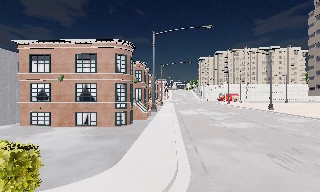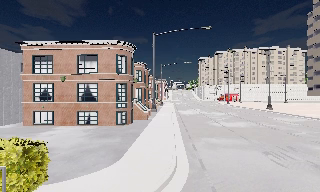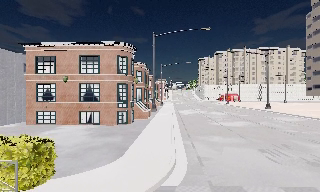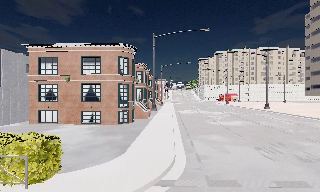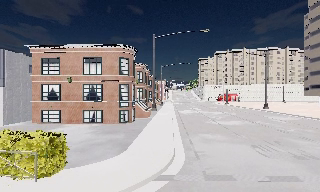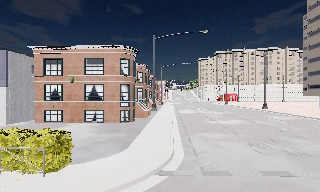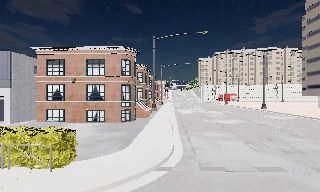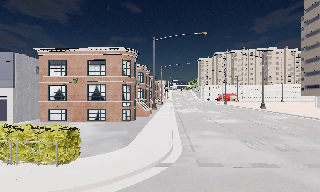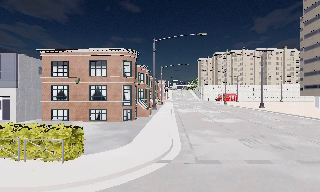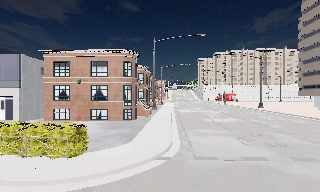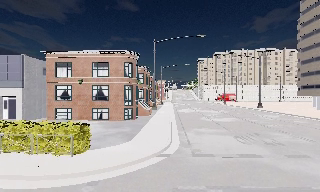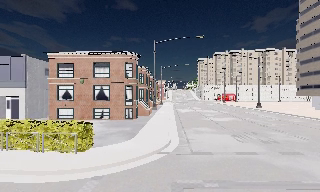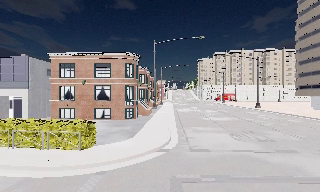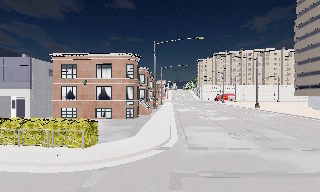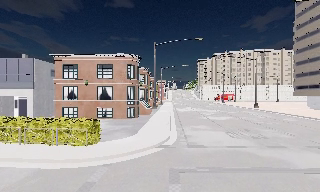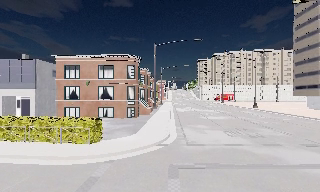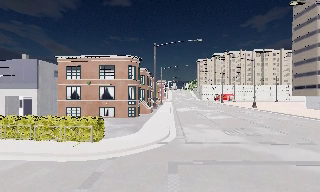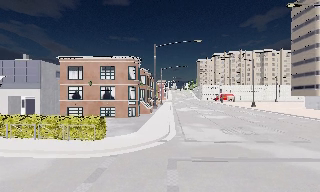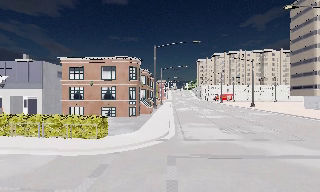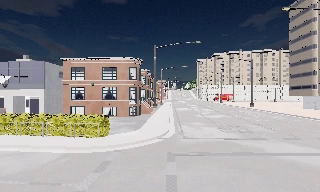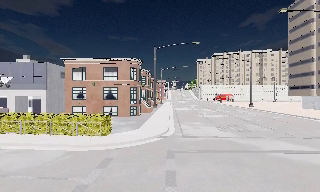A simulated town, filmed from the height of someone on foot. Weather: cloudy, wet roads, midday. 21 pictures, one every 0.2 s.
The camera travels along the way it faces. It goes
backward.
0.0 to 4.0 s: The camera travels backward, about 6 m, so what stands in front gets smaller.
The film runs backward here.
